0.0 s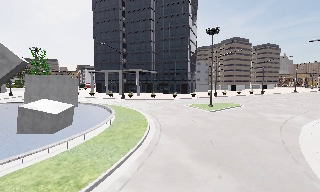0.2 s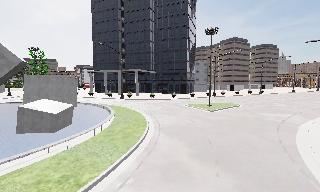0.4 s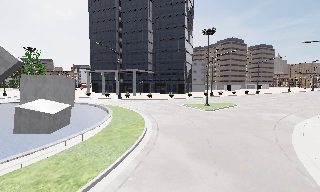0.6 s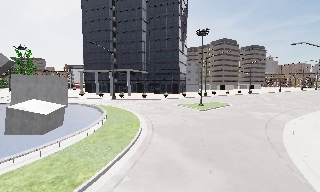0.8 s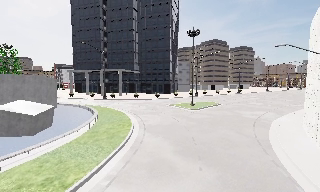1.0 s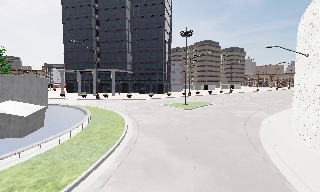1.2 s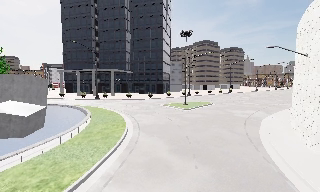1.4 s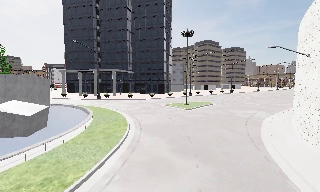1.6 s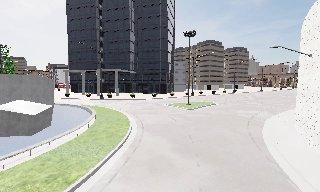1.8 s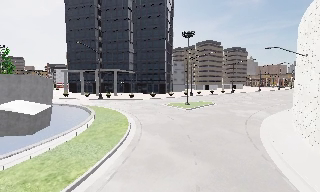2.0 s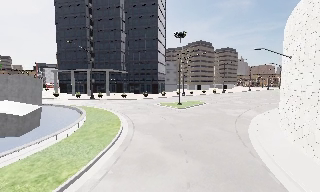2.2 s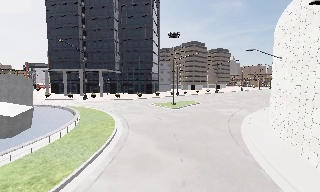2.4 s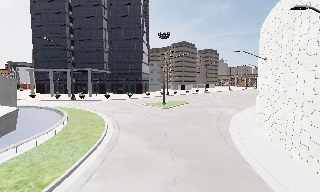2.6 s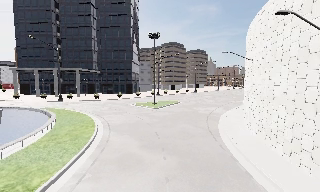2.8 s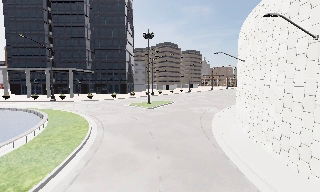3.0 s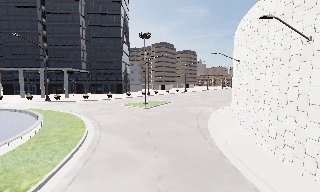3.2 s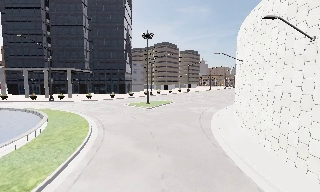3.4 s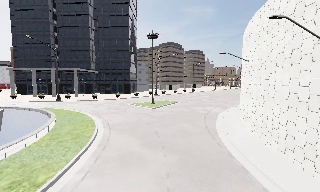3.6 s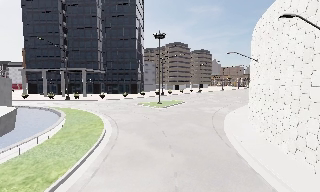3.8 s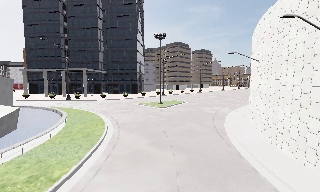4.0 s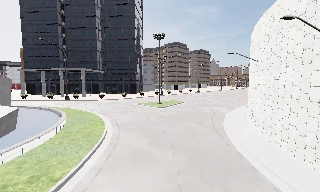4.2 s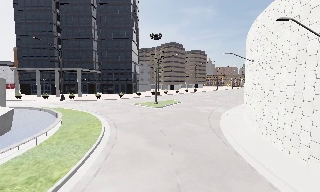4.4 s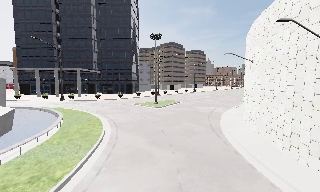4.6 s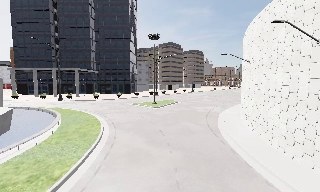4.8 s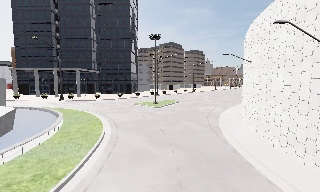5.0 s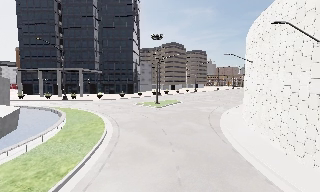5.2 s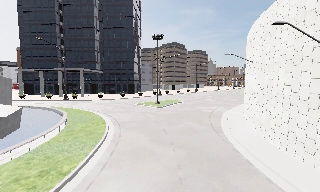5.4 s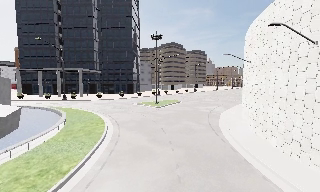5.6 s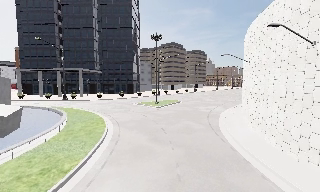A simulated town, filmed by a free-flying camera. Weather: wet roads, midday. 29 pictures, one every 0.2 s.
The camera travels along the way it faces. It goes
backward.
0.0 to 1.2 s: The camera shifts only a little, or ends up much as it began.
1.2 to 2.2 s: The camera travels backward, about 0.5 m, so what stands in front gets smaller.
2.2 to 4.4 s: The camera travels backward and to its left, about 1 m, so what stands in front gets smaller.
4.4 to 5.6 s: The camera travels backward, about 0.5 m, so what stands in front gets smaller.
The film runs backward here.
